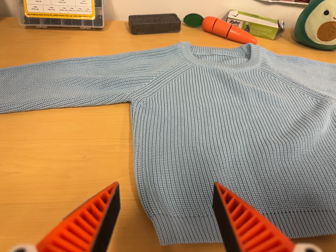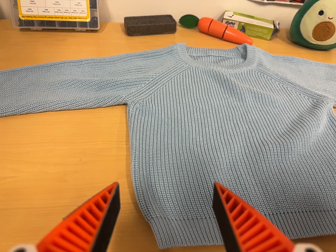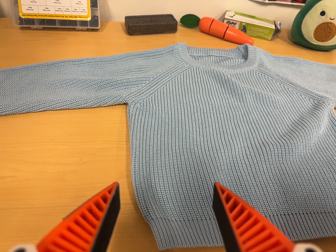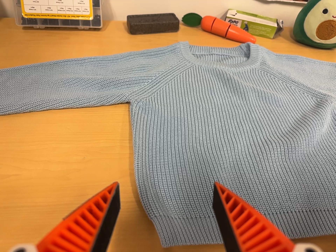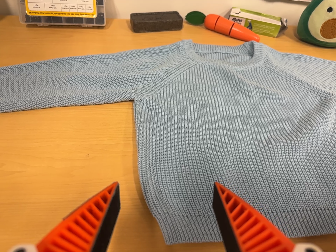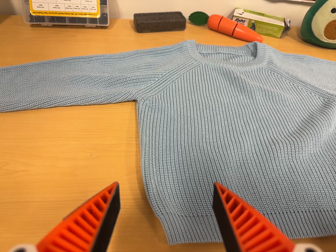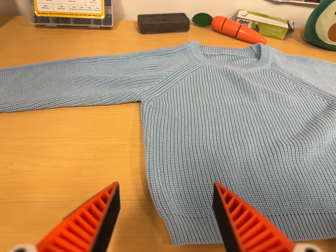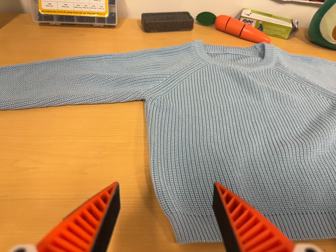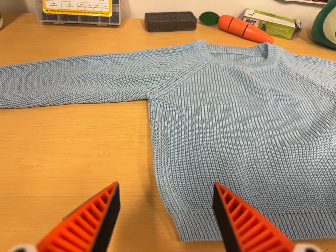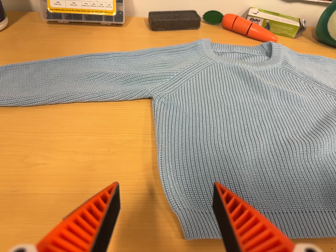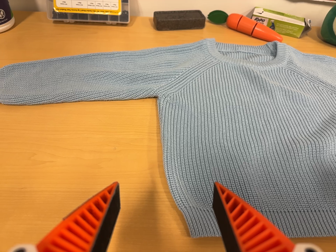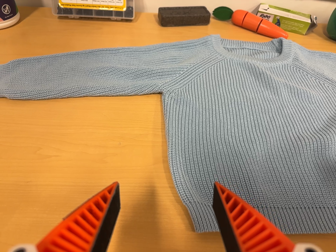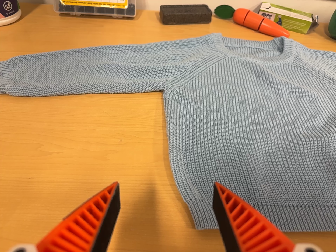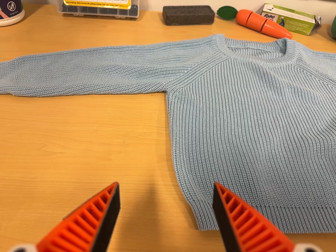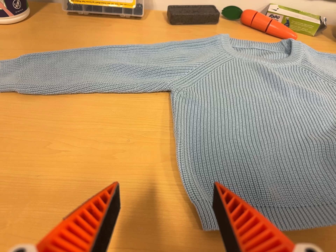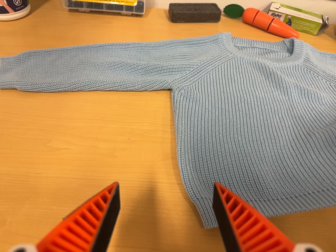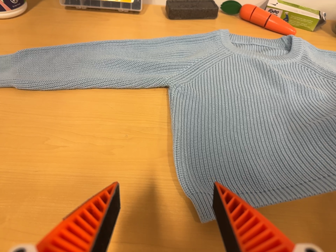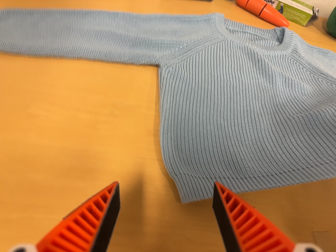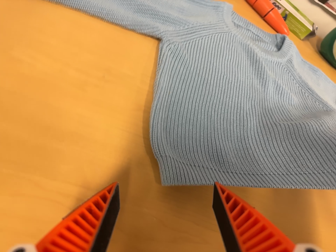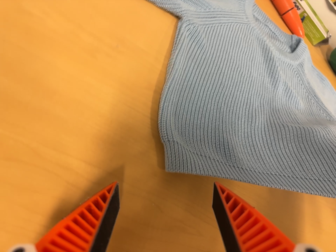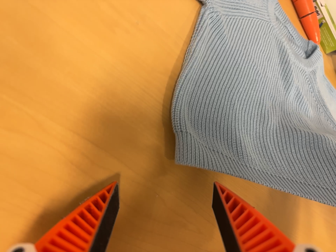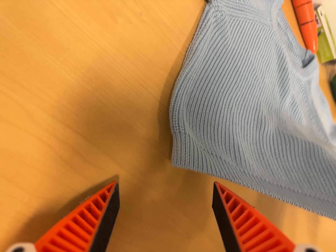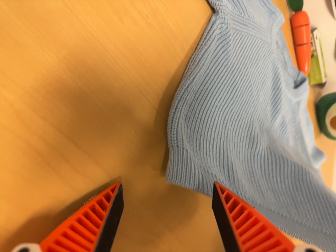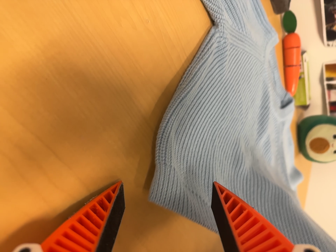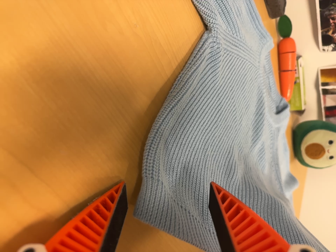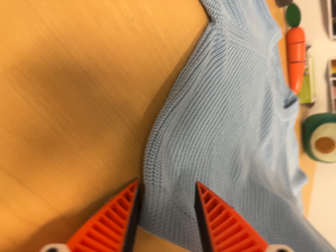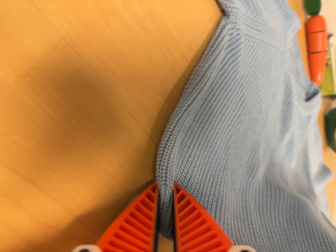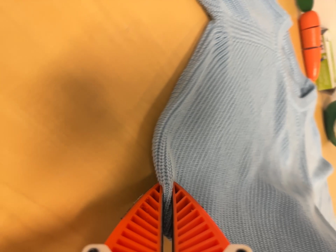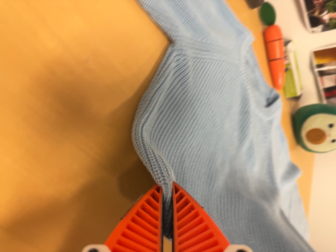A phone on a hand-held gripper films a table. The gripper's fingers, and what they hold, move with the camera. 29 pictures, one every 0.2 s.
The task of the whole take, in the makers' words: fold up.
0.0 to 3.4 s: The camera travels to its left, about 5 cm, so close, fixed things drift to the right. It rolls about its line of sight by about 10 degrees, and the scene rotates clockwise.
3.4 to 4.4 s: The camera pans to its right by about 20 degrees. It travels to its left and forward, about 14 cm. Its aim tips toward the bottom of its view by about 10 degrees, and the scene shifts upward. It rolls about its line of sight by about 40 degrees, and the scene rotates clockwise.
4.4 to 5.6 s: The camera travels toward the top of its view and to its right, about 7 cm, so close, fixed things drift downward.
The film runs forward here.
